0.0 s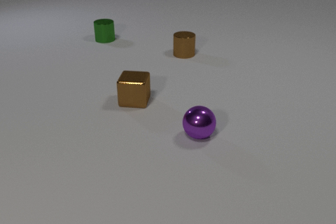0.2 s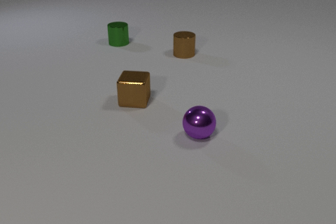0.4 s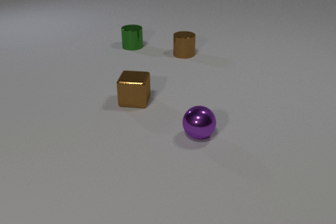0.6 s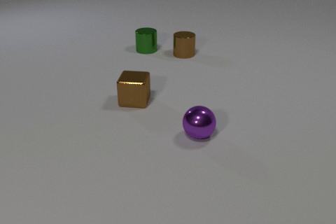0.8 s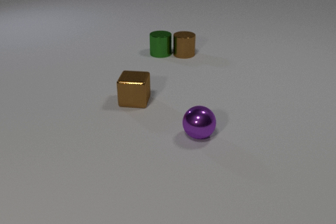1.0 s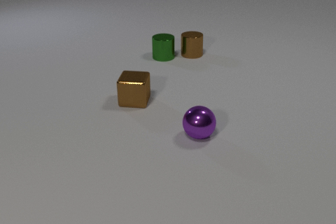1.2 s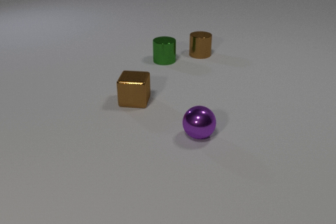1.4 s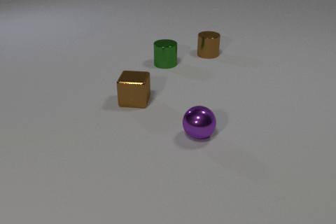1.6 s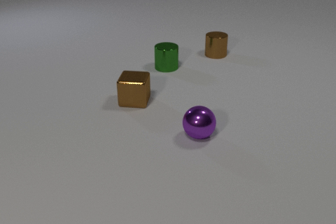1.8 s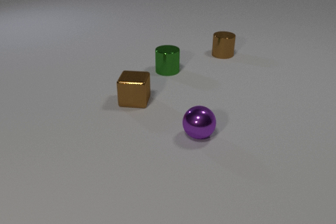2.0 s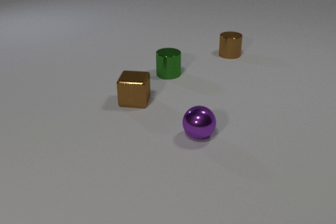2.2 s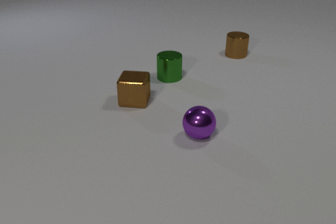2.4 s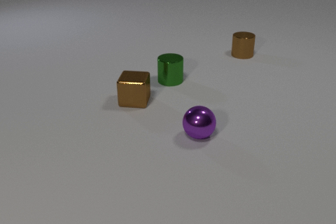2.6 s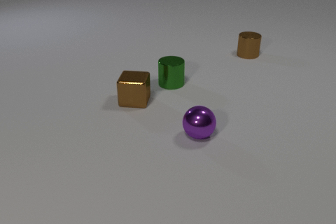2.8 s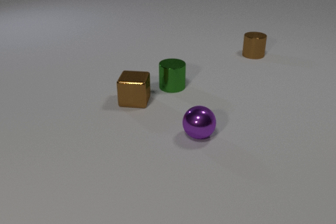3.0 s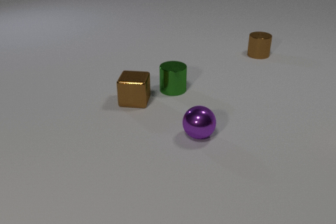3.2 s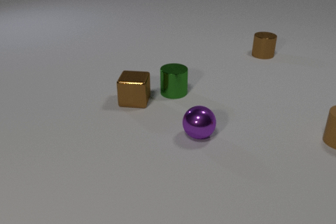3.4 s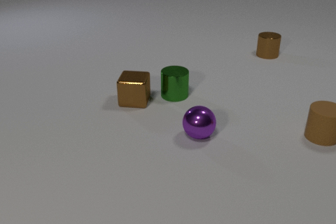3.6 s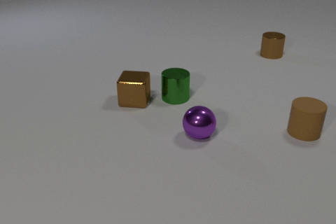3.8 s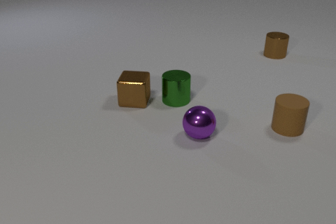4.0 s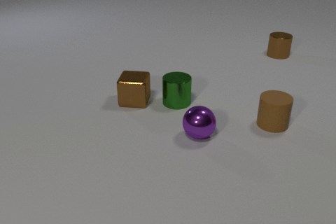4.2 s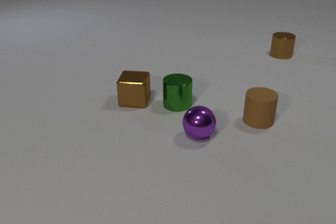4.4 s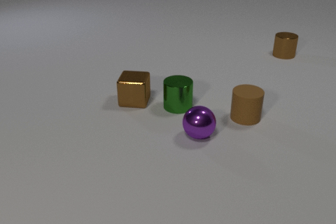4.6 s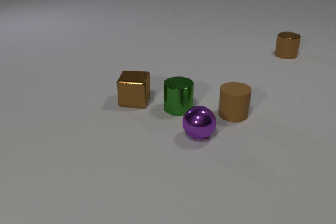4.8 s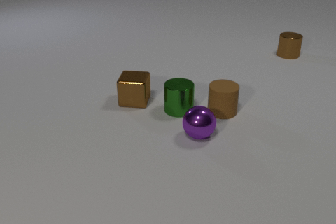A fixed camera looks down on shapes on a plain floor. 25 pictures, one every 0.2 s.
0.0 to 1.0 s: The green metal cylinder slides to the right and toward the camera. The brown metal cylinder slides to the right. The green metal cylinder and the brown metal cylinder collide.
1.0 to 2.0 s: The green metal cylinder slides toward the camera. The brown metal cylinder slides to the right.
2.0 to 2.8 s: The green metal cylinder slides toward the camera. The brown metal cylinder slides to the right.
2.8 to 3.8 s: The green metal cylinder slides toward the camera. The brown metal cylinder slides to the right. The brown rubber cylinder comes in at the right edge, slides to the left.
3.8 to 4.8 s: The green metal cylinder slides toward the camera. The brown metal cylinder slides to the right. The brown rubber cylinder slides to the left.
How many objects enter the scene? 1.
Are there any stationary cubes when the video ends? yes.
How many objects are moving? 3.
